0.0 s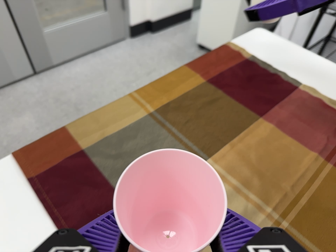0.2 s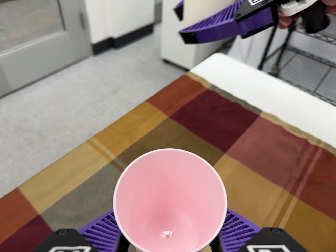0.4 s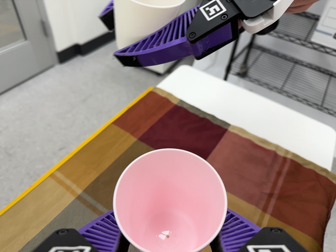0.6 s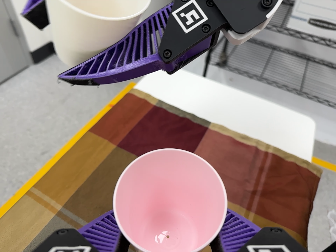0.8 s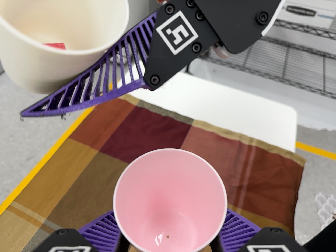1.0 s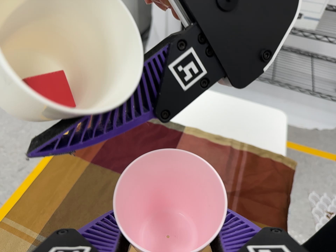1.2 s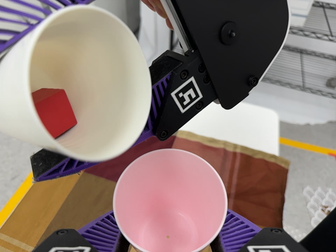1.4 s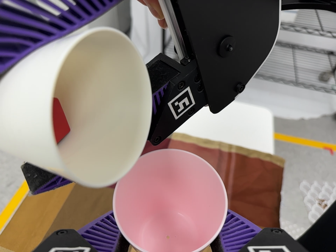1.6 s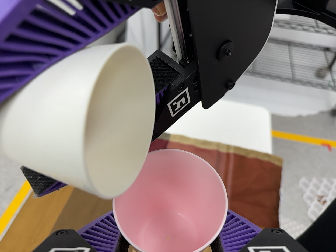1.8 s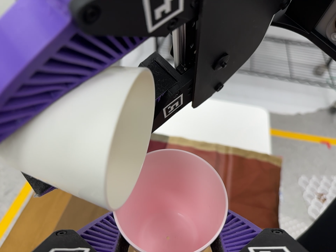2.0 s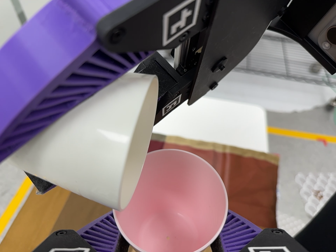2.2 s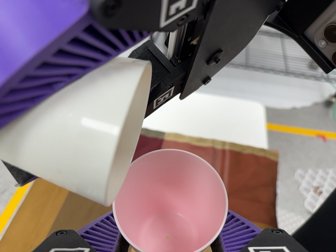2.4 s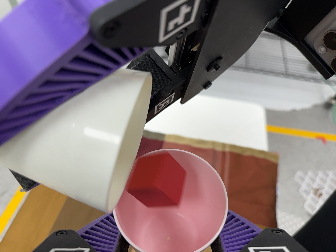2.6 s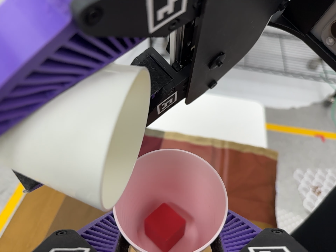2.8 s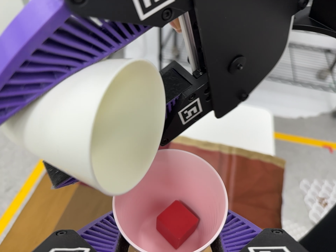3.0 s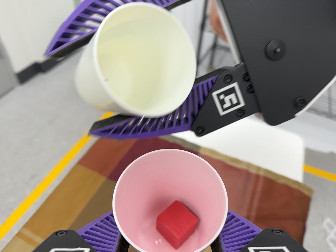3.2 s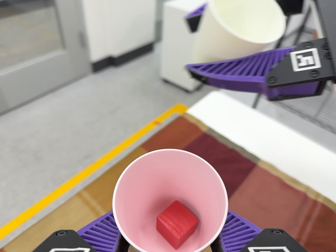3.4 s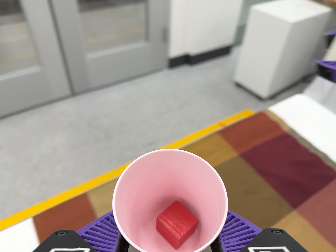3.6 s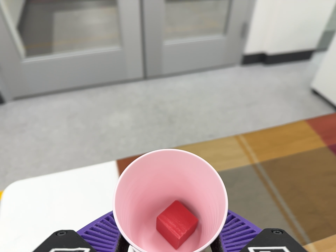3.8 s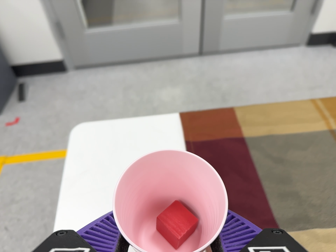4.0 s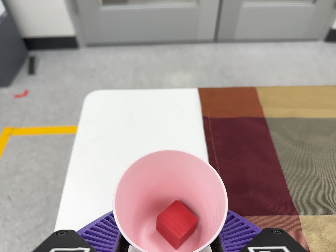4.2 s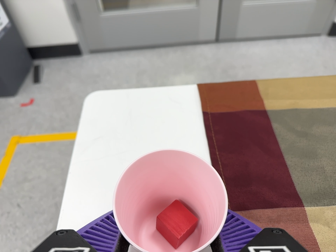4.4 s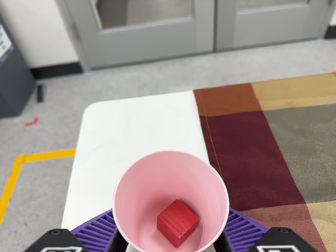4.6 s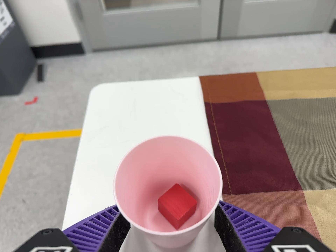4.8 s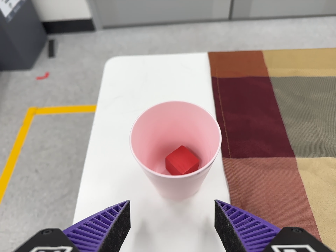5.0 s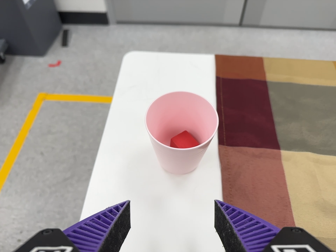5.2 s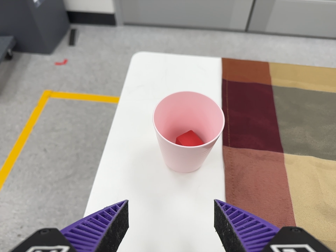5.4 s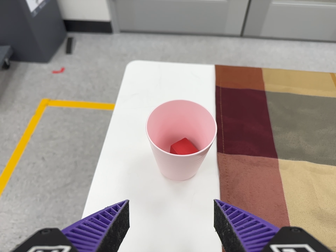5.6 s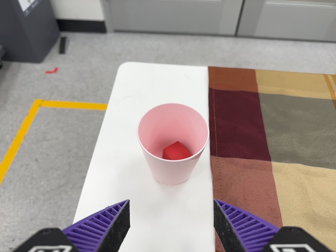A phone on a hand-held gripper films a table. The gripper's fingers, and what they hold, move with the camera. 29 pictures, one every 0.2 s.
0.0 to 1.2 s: The scene slides to the left, as the camera pans about 20 degrees to its right. It travels toward the top of its view and to its right, about 18 cm, so close, fixed things drift downward. It rolls about its line of sight by about 20 degrees, and the scene rotates counterclockwise.
1.2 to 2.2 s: The camera shifts only a little, or ends up much as it began.
2.2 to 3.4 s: The camera pans to its left by about 30 degrees. It travels to its left and toward the bottom of its view, about 12 cm, so close, fixed things drift to the right. Its aim tips toward the top of its view by about 10 degrees. It rolls about its line of sight by about 35 degrees, and the scene rotates clockwise.
3.4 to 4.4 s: The scene slides to the right, as the camera pans about 25 degrees to its left. It travels toward the bottom of its view and to its left, about 16 cm, so close, fixed things drift upward. It rolls about its line of sight by about 15 degrees, and the scene rotates clockwise.
4.4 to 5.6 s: The camera travels backward, about 10 cm, so what stands in front gets smaller. It rolls about its line of sight by about 10 degrees, and the scene rotates clockwise.
The film runs forward here.
